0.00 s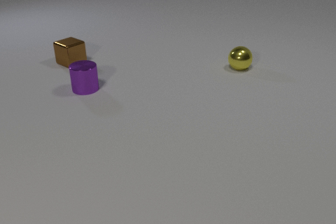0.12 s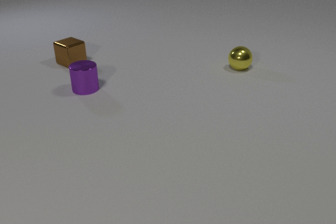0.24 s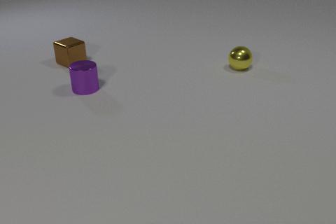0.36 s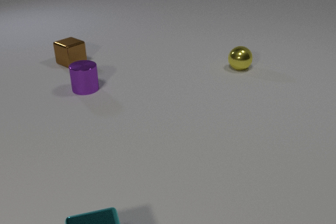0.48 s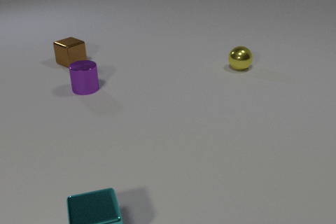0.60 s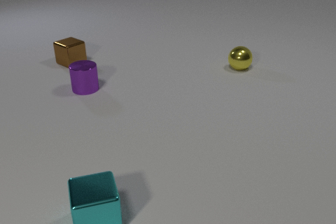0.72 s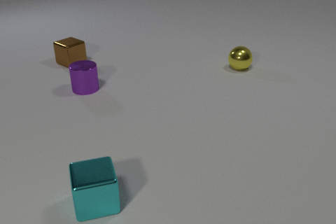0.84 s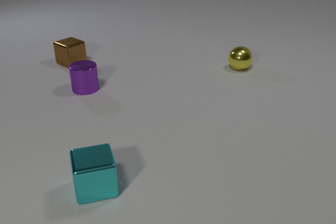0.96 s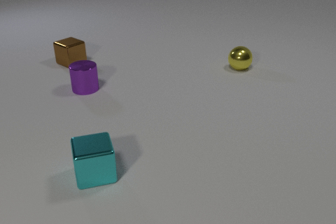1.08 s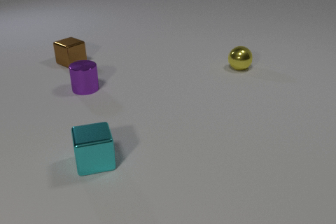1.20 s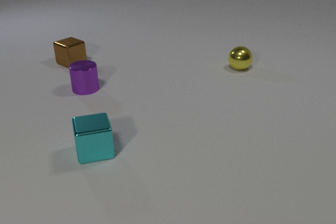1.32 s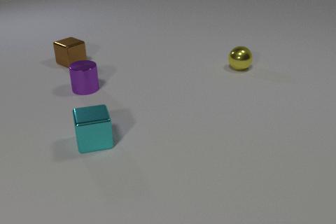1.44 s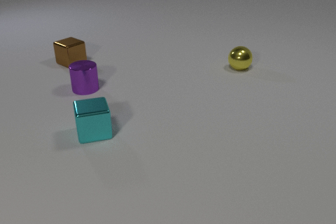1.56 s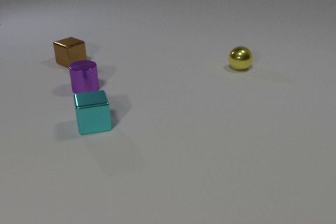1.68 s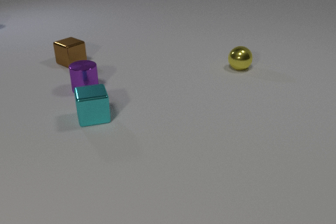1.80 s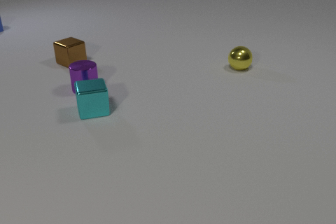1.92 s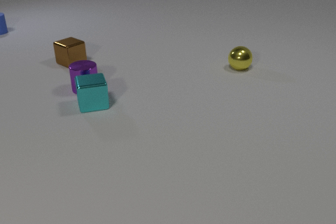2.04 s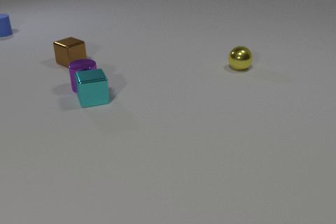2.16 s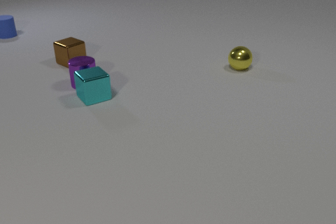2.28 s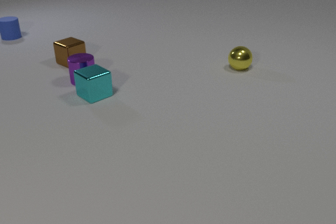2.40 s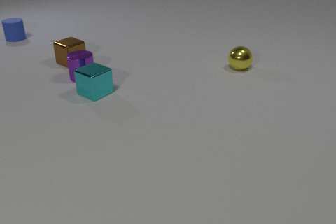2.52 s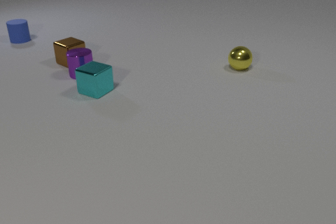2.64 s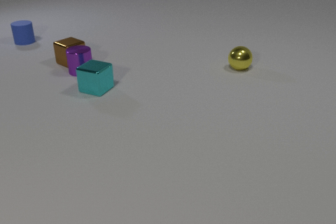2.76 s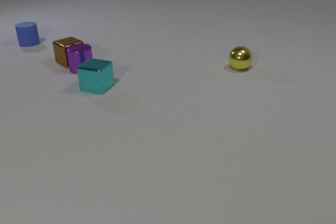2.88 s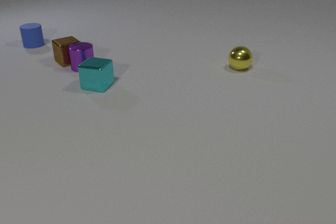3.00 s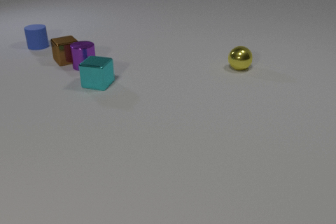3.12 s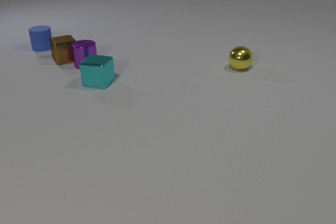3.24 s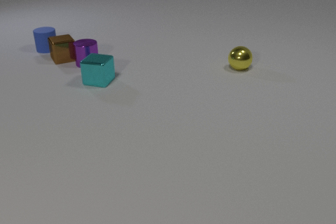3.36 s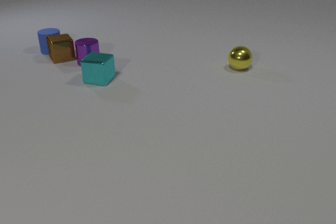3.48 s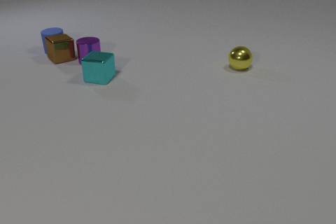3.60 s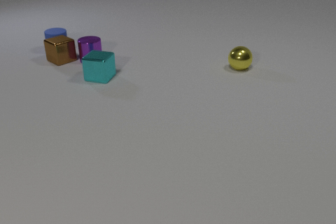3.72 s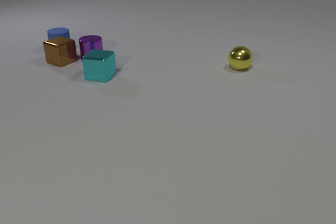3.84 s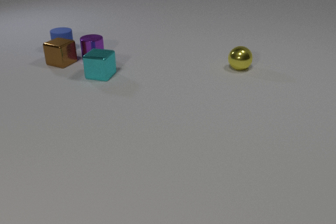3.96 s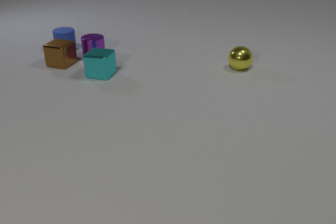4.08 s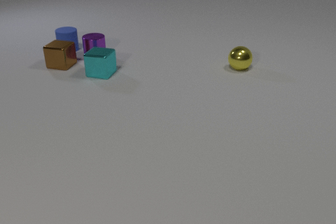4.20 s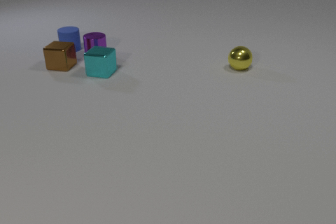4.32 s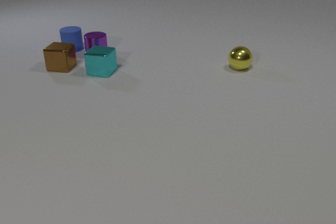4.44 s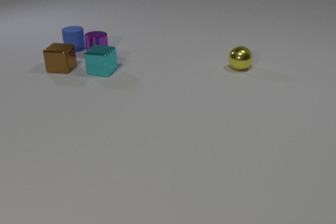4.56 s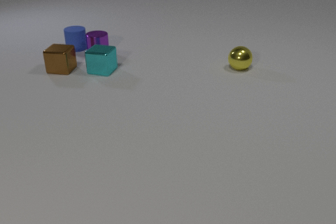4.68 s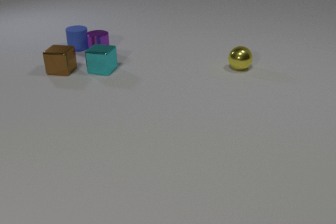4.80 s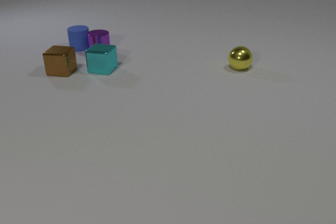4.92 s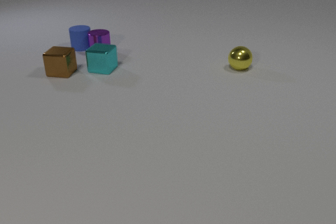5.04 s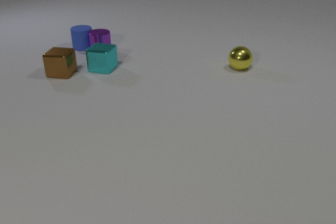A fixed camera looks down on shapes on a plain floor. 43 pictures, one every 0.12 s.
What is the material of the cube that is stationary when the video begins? metal.
Are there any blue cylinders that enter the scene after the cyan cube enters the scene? yes.
How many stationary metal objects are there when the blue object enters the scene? 3.
0.00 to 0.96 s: The cyan metal cube comes in at the bottom edge, slides away from the camera.
0.96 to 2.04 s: The cyan metal cube slides away from the camera. The blue rubber cylinder comes in at the left edge, slides toward the camera and to the right. The cyan metal cube and the purple metal cylinder collide.
2.04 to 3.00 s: The cyan metal cube slides away from the camera, spins so that its near face slides to the right, counterclockwise seen from above. The purple metal cylinder slides away from the camera. The blue rubber cylinder slides toward the camera and to the right. The brown metal cube slides away from the camera. The purple metal cylinder and the brown metal cube collide.
3.00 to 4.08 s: The cyan metal cube slides away from the camera. The purple metal cylinder slides away from the camera and to the right. The blue rubber cylinder slides to the right and toward the camera. The brown metal cube slides toward the camera and to the left, spins counterclockwise seen from above by about 45 degrees, its near face sliding to the right. The blue rubber cylinder and the brown metal cube collide.
4.08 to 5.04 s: The cyan metal cube slides away from the camera. The purple metal cylinder slides away from the camera and to the right. The blue rubber cylinder slides to the right. The brown metal cube slides toward the camera.
